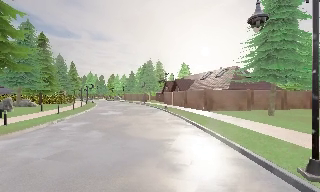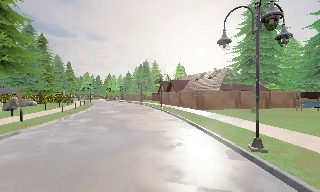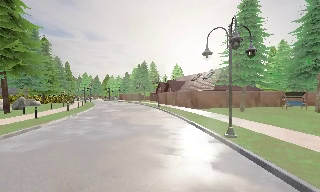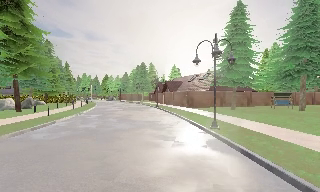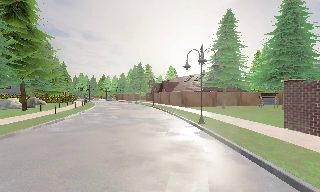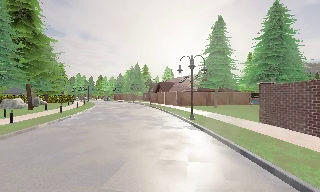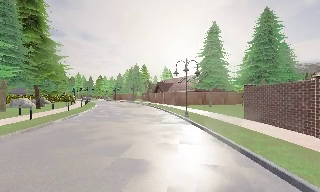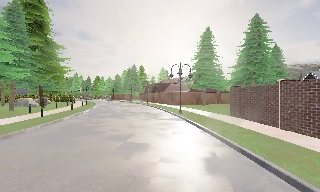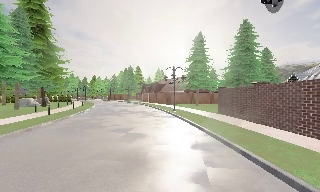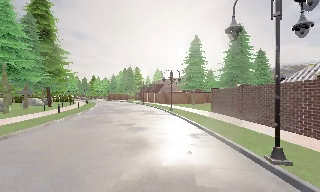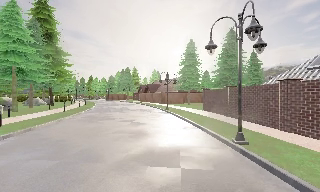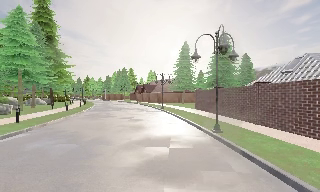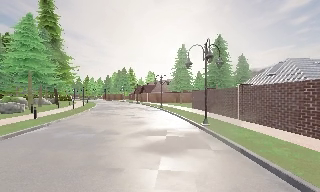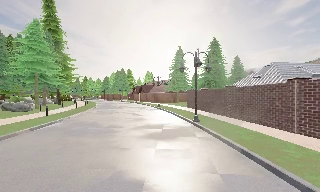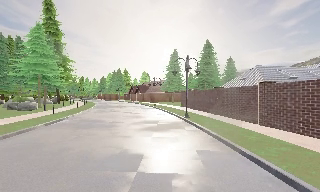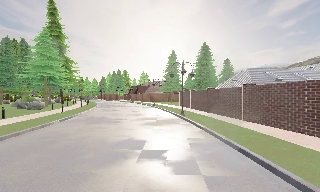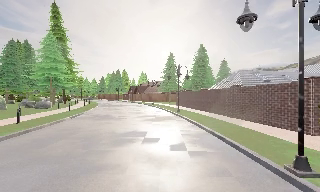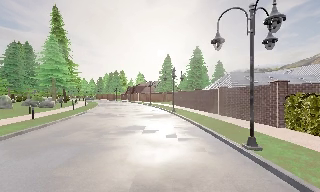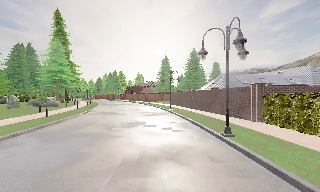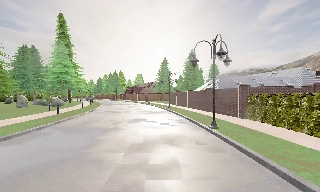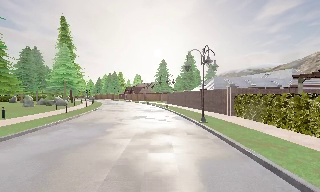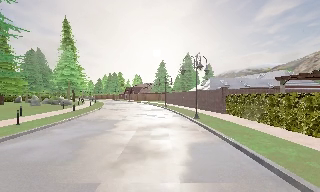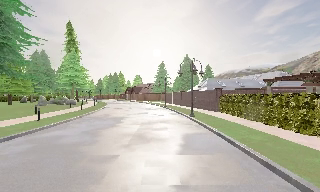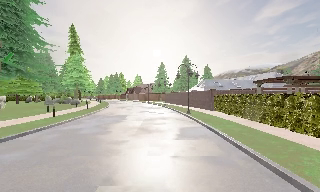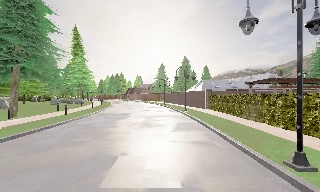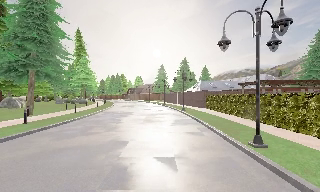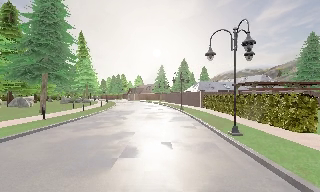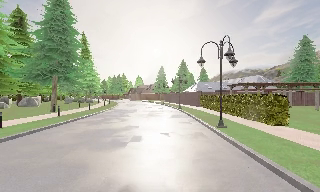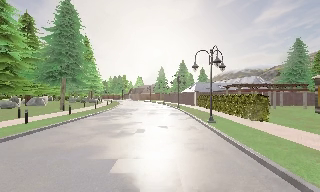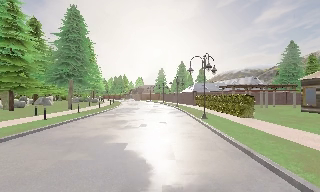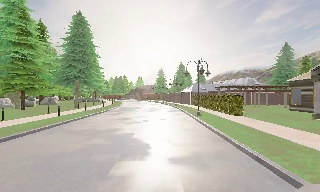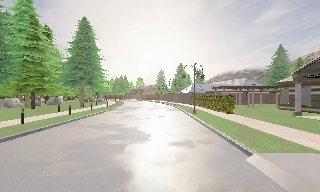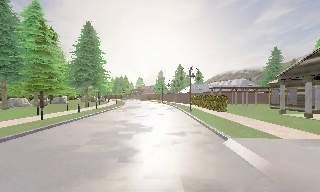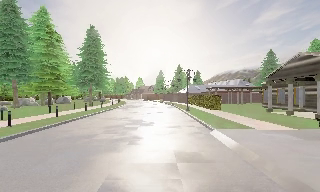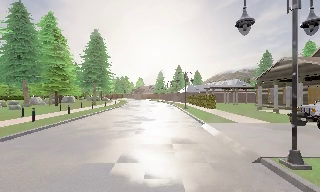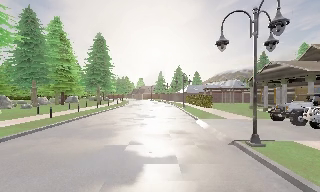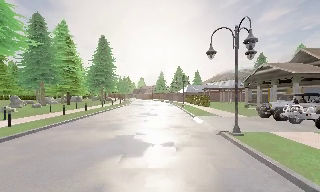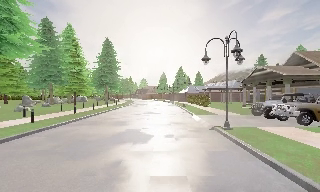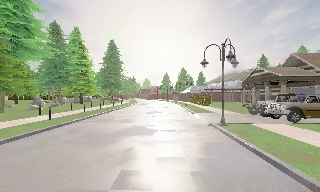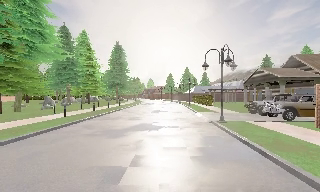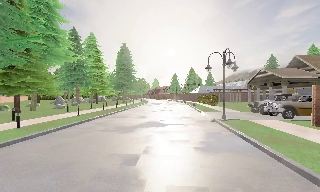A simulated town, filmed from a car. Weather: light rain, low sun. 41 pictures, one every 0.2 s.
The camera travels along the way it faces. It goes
backward.
0.0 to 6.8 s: The camera pans to its right, which is clockwise from overhead, by about 15 degrees. It travels backward, about 55 m, so what stands in front gets smaller.
6.8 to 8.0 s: The camera travels backward, about 7 m, so what stands in front gets smaller. It loses speed.
The film runs backward here.
